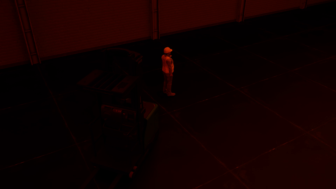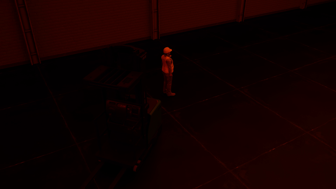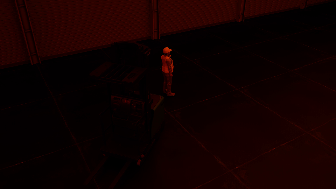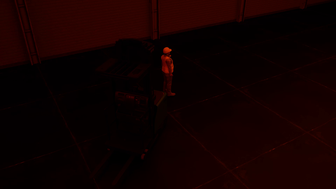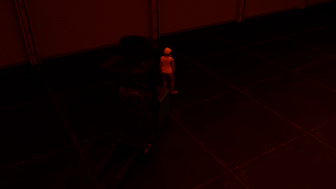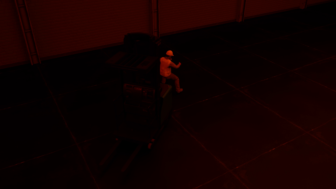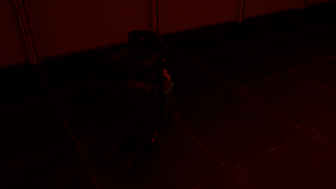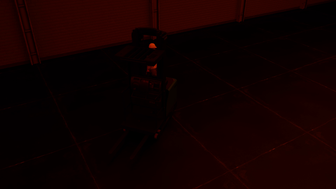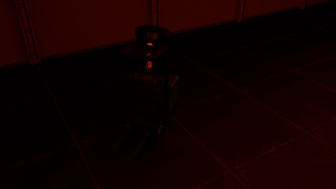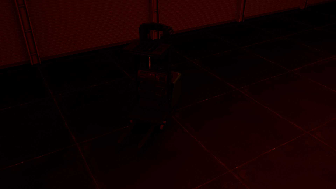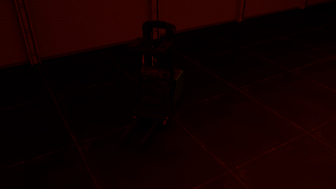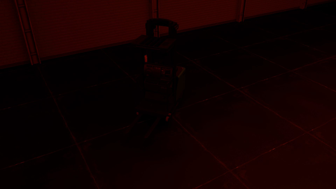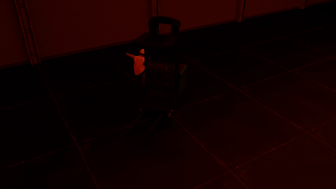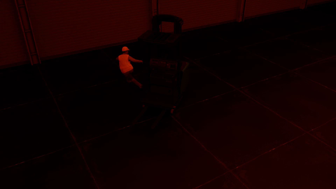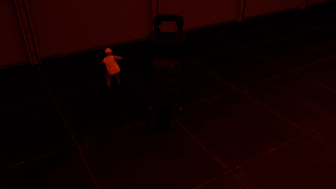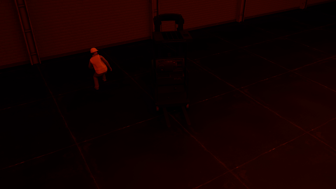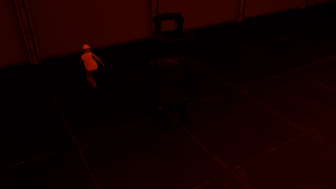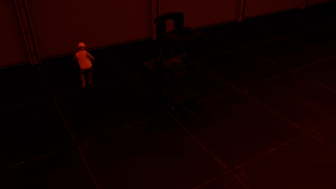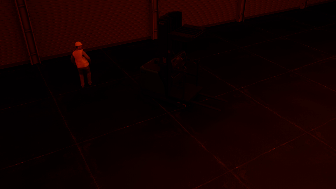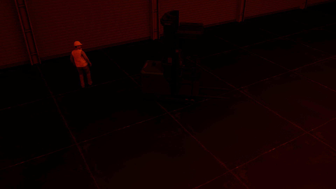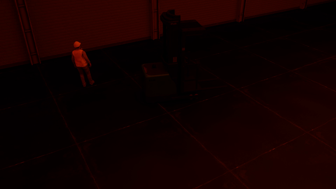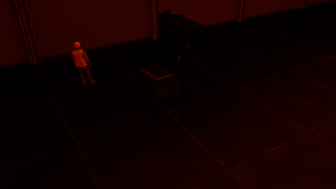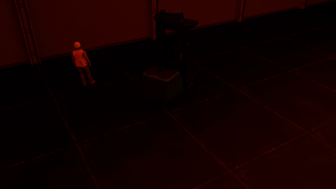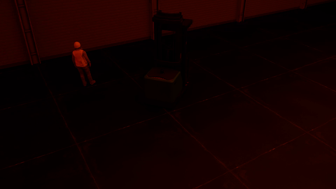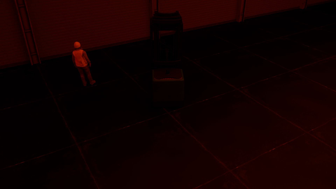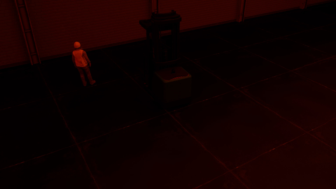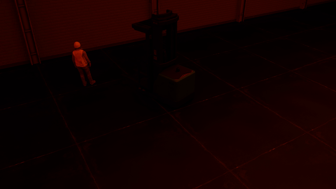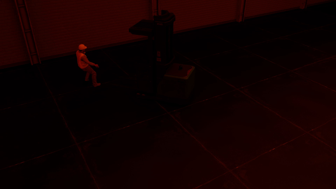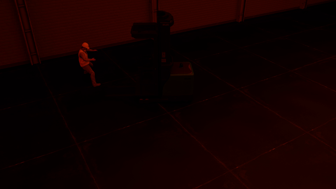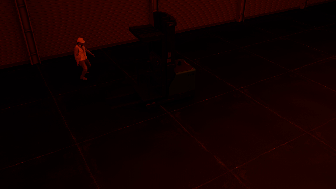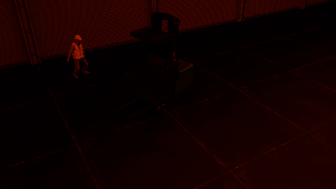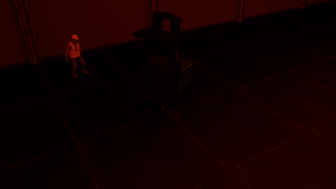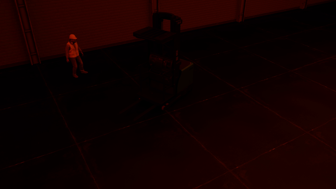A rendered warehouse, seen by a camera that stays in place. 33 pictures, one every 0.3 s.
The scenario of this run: Near miss between a forklift and a person.
